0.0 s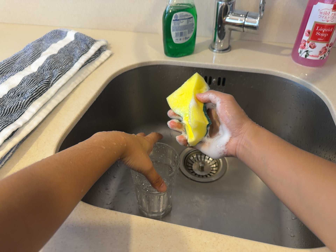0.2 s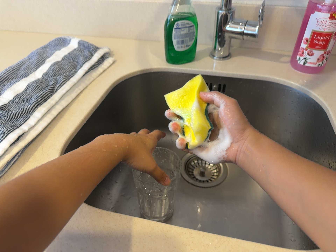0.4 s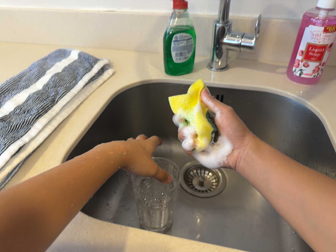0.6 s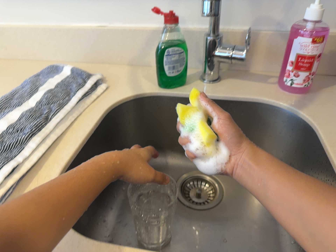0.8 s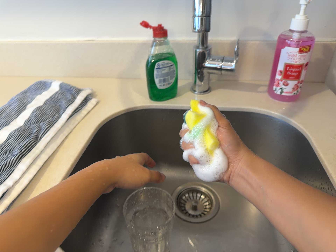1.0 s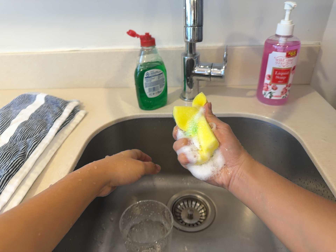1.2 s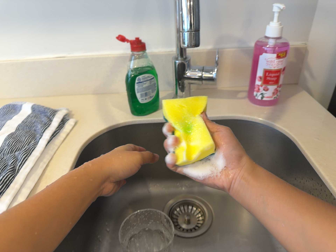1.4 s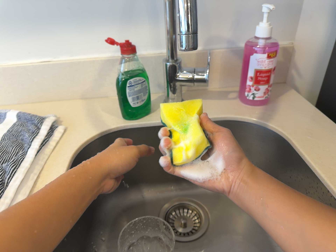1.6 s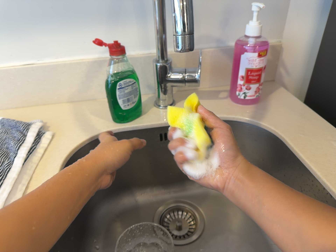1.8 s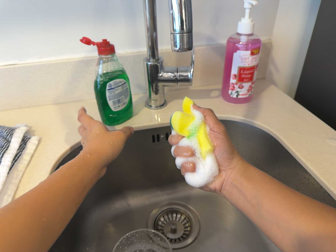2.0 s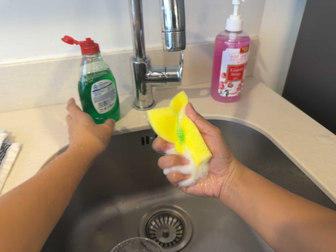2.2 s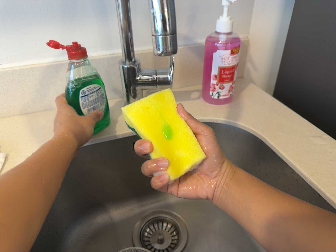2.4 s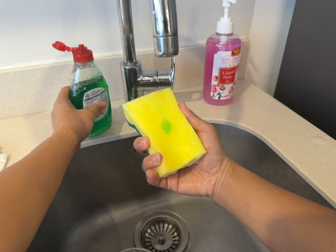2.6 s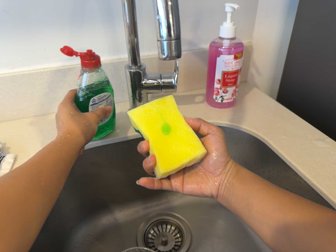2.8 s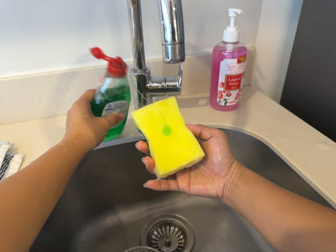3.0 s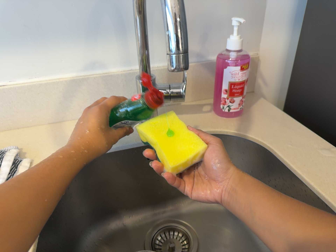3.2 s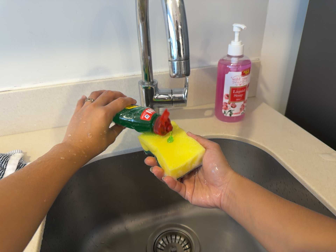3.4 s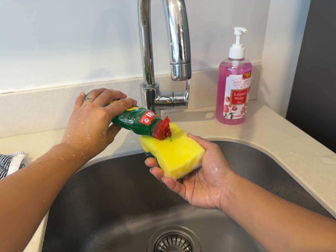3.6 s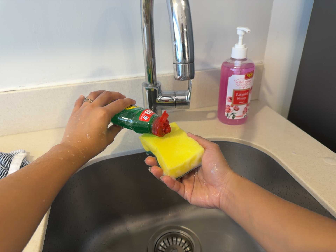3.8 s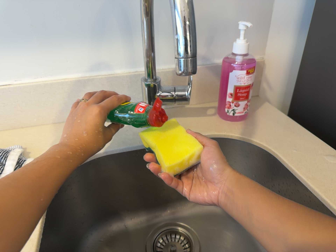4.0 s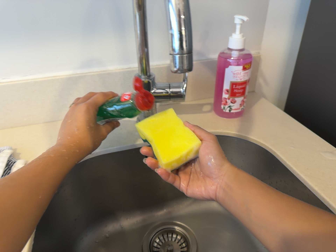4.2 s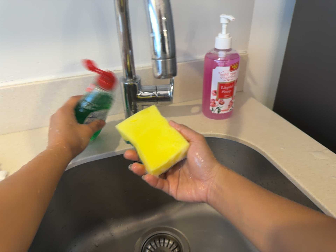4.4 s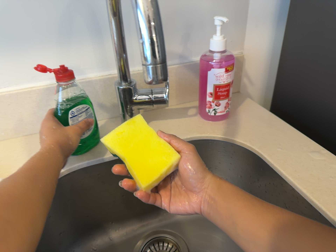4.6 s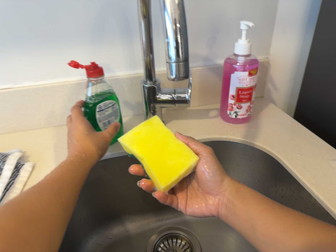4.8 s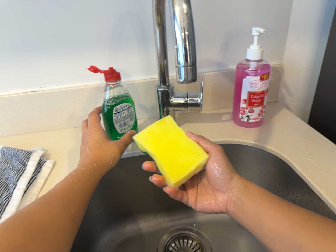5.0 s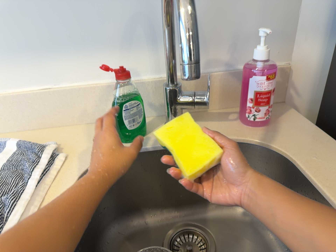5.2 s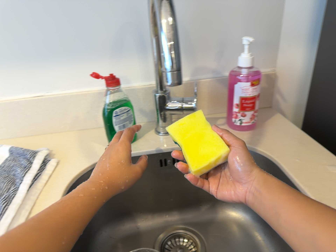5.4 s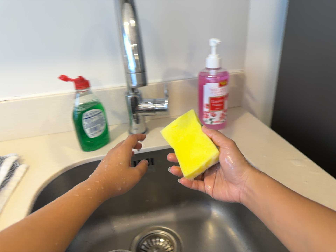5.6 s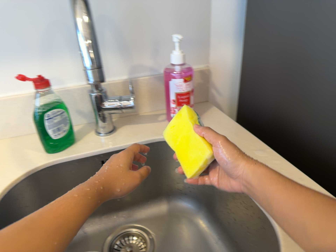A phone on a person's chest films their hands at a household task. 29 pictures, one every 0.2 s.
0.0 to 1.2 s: The camera swings to its right by about 10 degrees, and the scene slides to the left. Its aim tips toward the top of its view by about 10 degrees, and the scene shifts downward. It rolls about its line of sight by about 10 degrees, and the scene rotates counterclockwise.
1.2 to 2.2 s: The camera swings to its right by about 15 degrees, and the scene slides to the left. It travels forward and to its left, about 9 cm, so what stands in front looms larger. It rolls about its line of sight by about 10 degrees, and the scene rotates counterclockwise.
2.2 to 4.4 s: The camera shifts only a little, or ends up much as it began.
4.4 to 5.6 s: The camera travels backward and to its right, about 10 cm, so what stands in front gets smaller.
The film runs backward here.
